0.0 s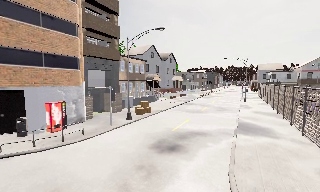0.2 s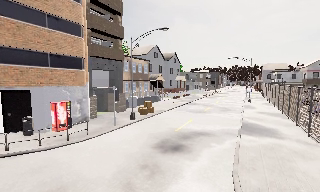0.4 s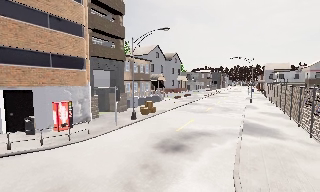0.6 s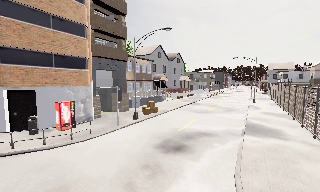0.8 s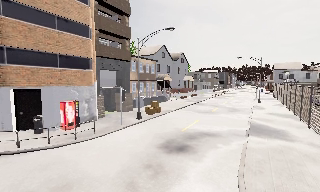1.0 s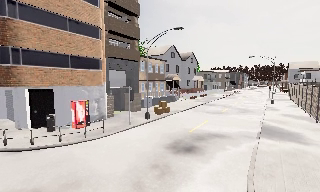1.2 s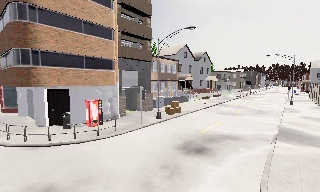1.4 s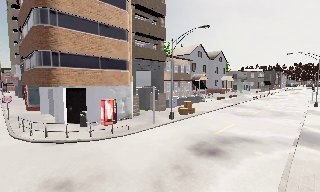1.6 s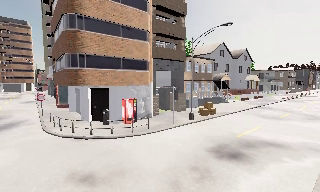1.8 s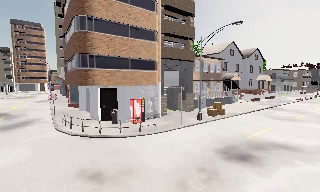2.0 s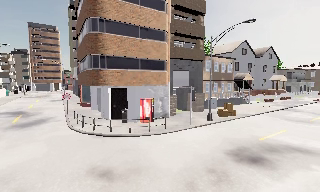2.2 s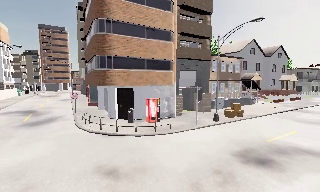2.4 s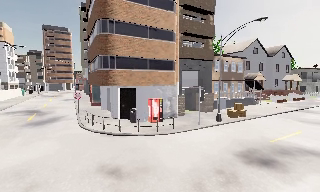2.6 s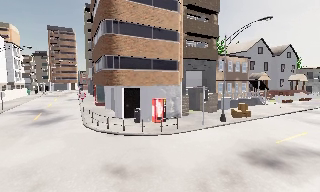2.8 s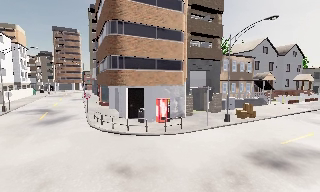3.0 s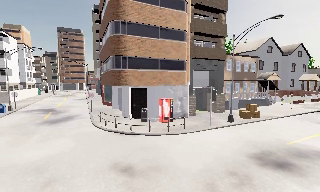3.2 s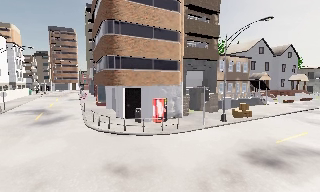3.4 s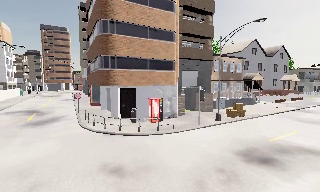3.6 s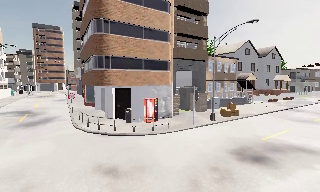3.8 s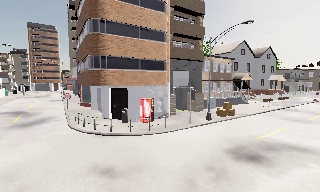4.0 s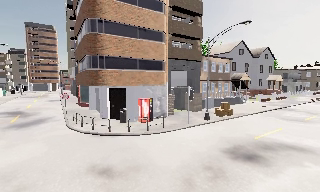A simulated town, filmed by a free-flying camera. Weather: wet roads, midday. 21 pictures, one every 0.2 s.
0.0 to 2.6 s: The camera pans to its left, which is counterclockwise from overhead, by about 35 degrees. It travels to its right, about 0.5 m.
2.6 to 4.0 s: The camera shifts only a little, or ends up much as it began.
The film runs backward here.
